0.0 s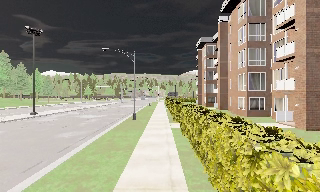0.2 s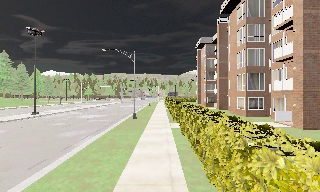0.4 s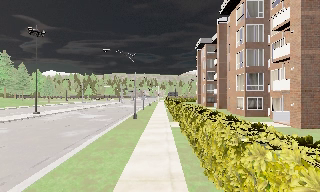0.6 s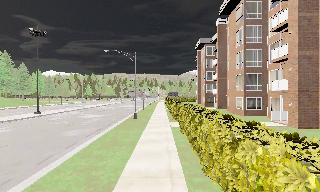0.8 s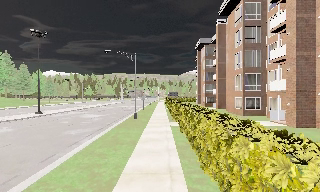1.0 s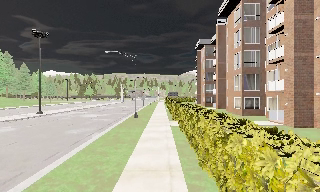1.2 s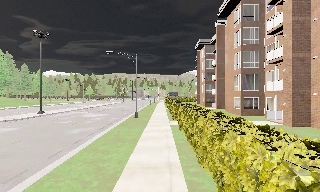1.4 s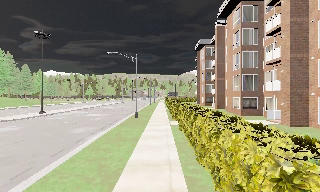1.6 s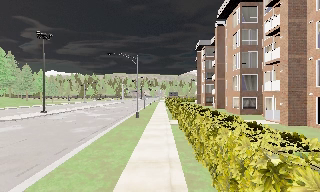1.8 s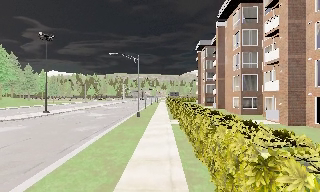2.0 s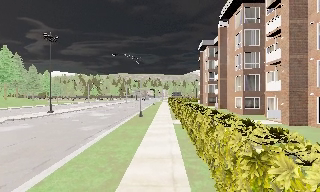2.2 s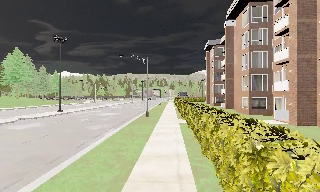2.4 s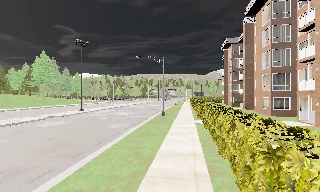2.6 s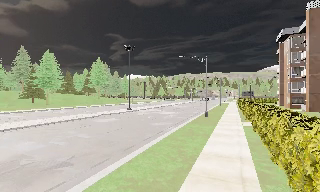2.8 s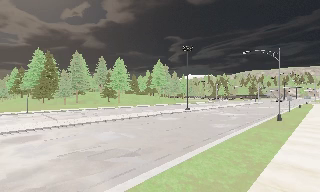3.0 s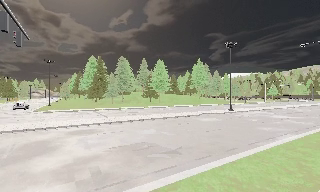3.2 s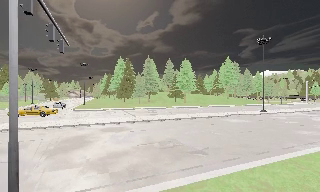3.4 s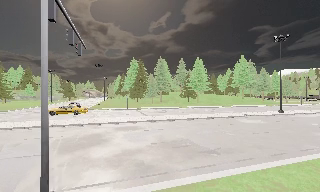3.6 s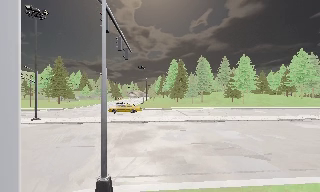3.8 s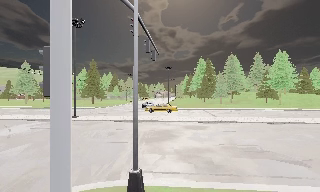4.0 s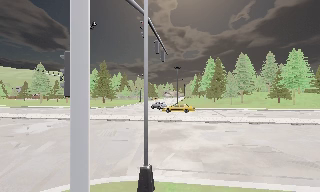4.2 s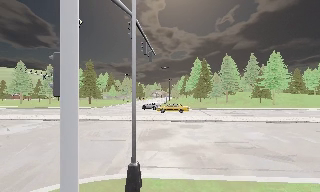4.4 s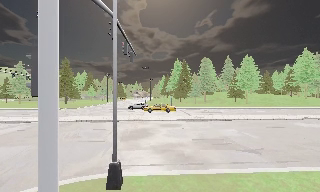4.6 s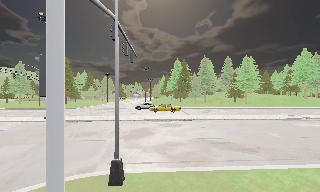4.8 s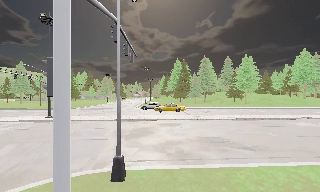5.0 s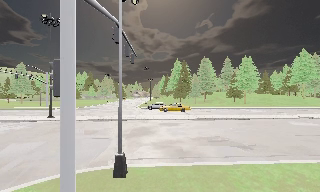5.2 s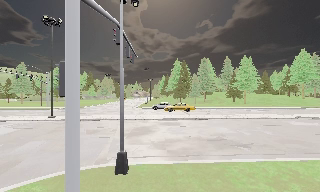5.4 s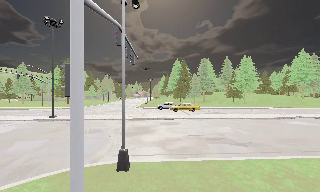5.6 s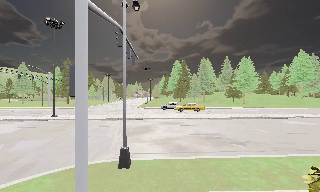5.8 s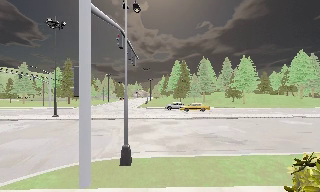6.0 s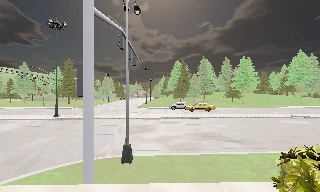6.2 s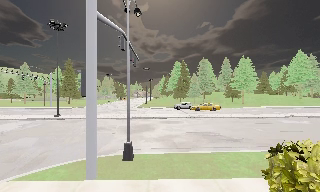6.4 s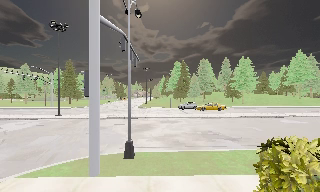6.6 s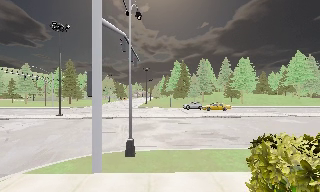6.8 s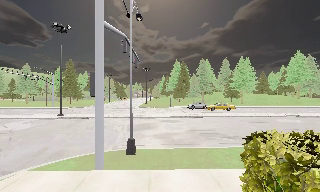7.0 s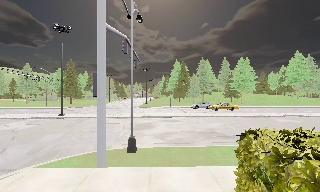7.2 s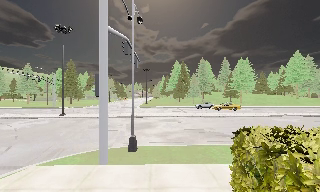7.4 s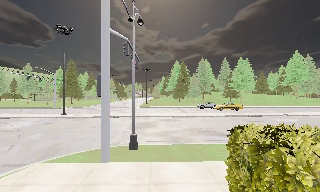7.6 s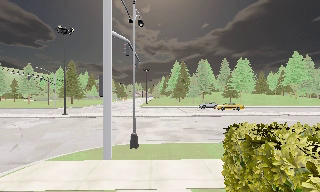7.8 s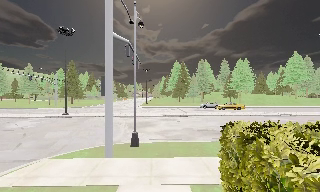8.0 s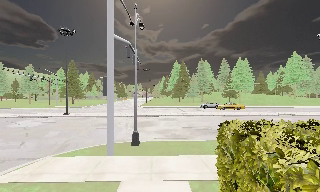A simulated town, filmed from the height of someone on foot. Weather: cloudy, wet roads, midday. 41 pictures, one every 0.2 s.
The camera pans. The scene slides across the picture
to the right.
The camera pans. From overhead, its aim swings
counterclockwise.
0.0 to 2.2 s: The camera travels backward, about 2.5 m, so what stands in front gets smaller.
2.2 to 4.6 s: The camera pans to its left, which is counterclockwise from overhead, by about 85 degrees. It travels backward, about 2.5 m.
4.6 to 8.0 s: The camera travels backward, about 3.5 m, so what stands in front gets smaller.
The film runs backward here.
